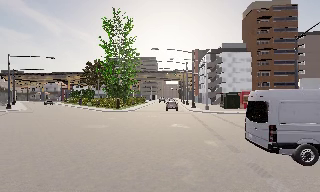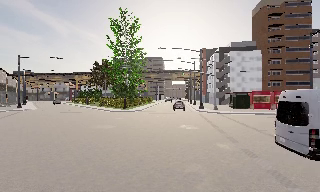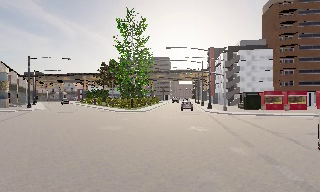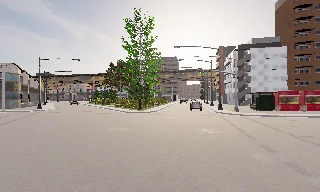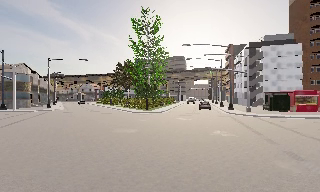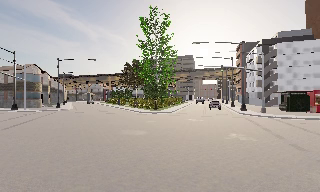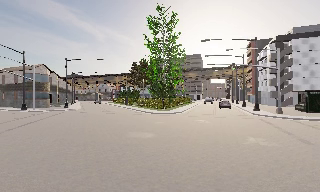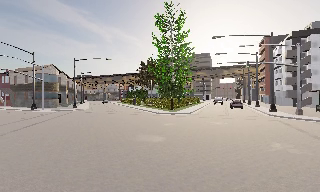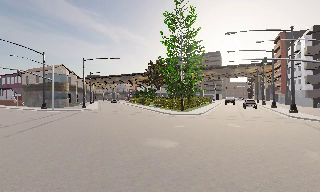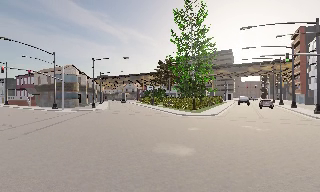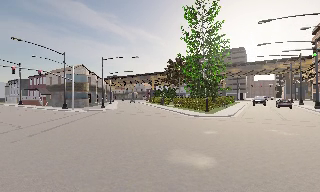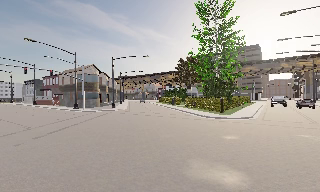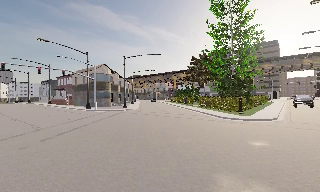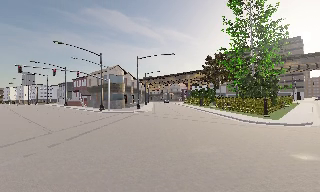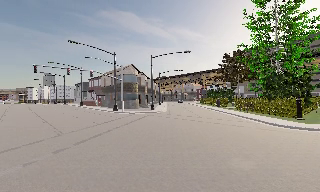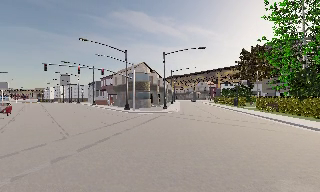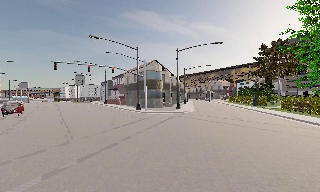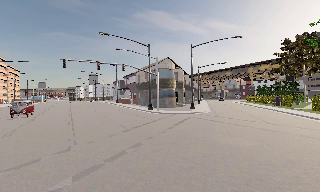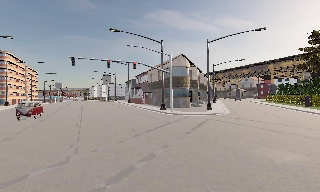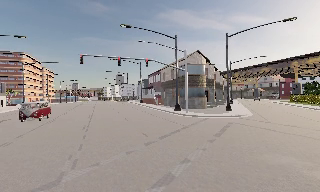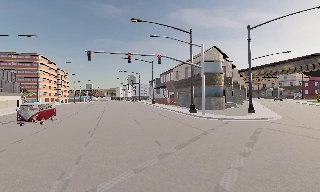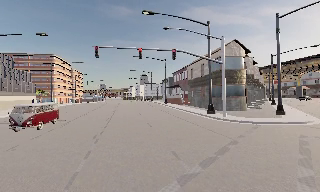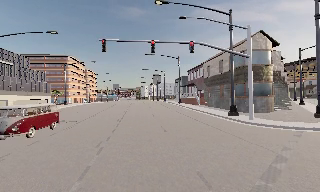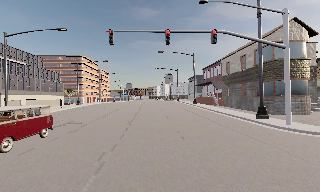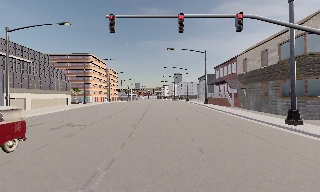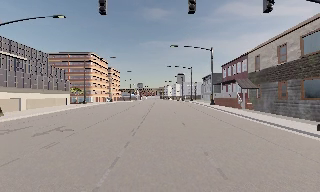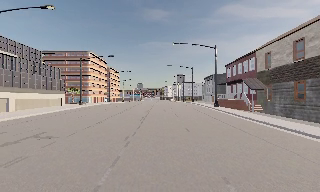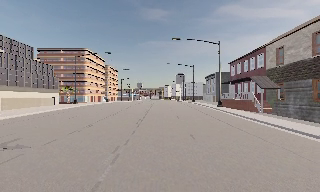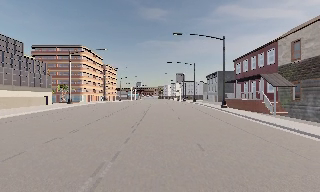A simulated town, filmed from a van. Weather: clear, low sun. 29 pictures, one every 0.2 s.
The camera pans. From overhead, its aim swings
counterclockwise.
The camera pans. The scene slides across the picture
to the right.
0.0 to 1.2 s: The scene slides to the right, as the camera pans about 15 degrees to its left. It travels forward, about 3.5 m, so what stands in front looms larger. It gains speed.
1.2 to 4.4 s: The camera swings to its left by about 65 degrees, and the scene slides to the right. It travels forward, about 20 m. It gains speed.
4.4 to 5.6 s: The camera travels forward, about 11 m, so what stands in front looms larger.
The film runs forward here.
